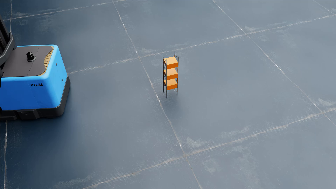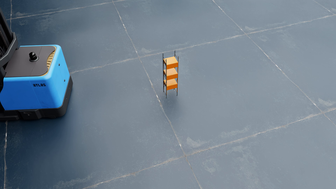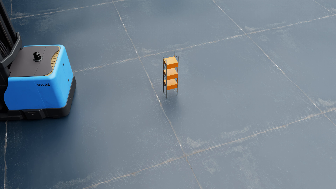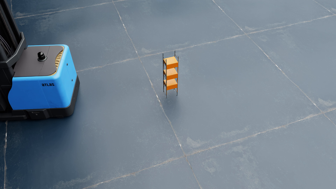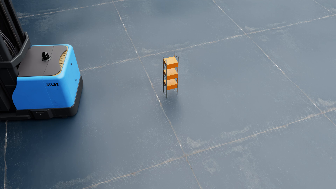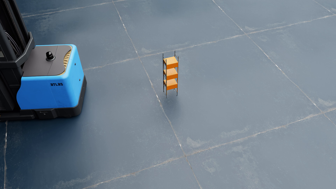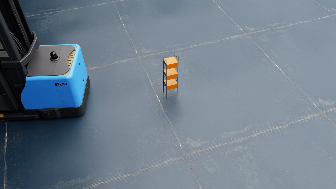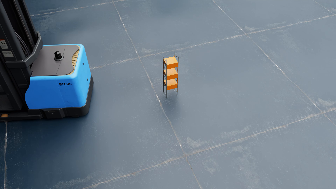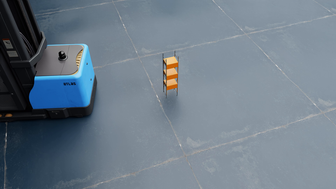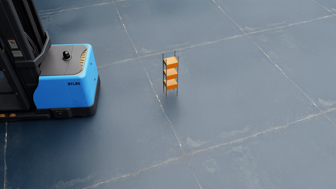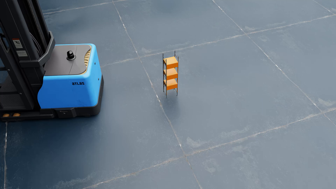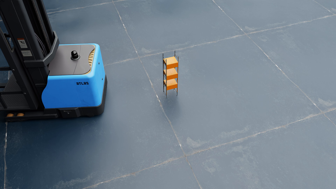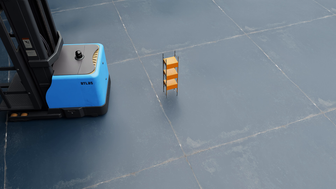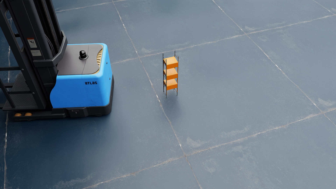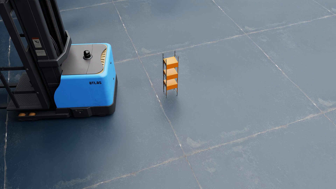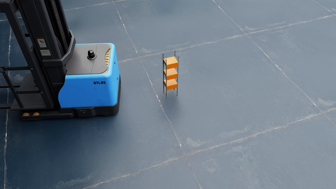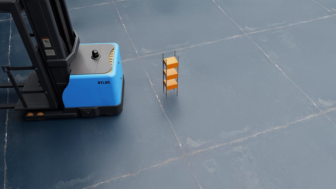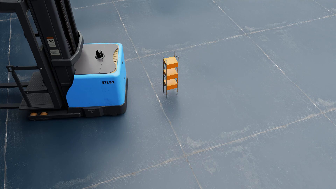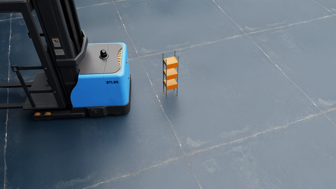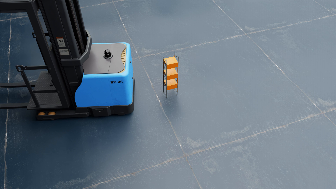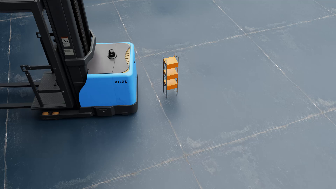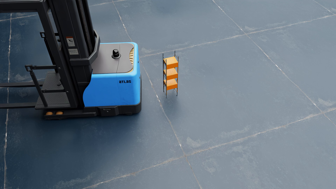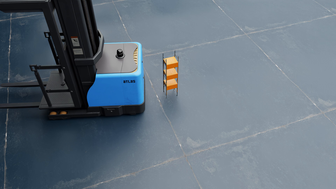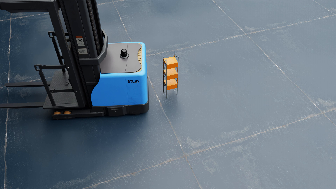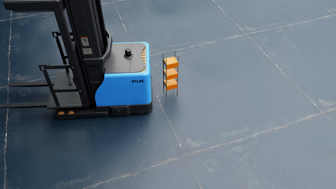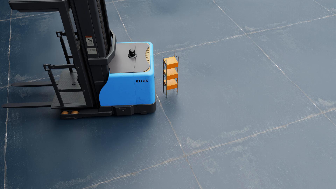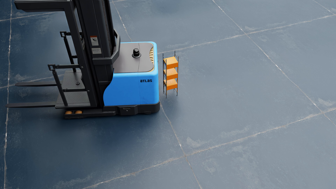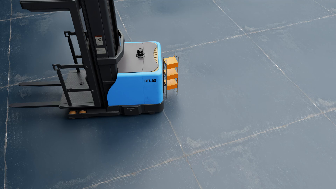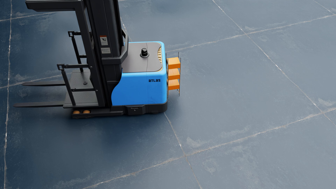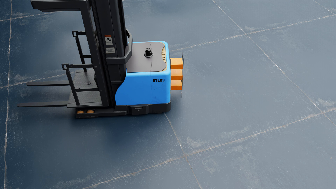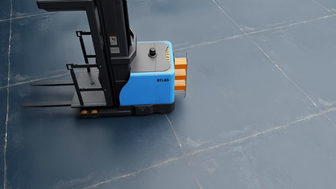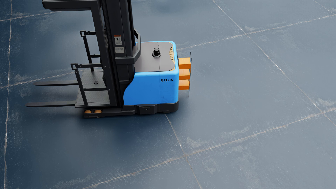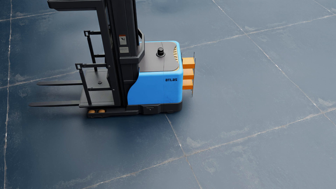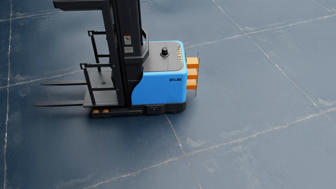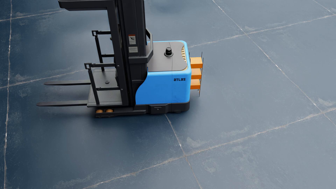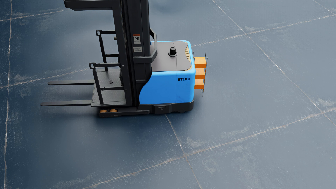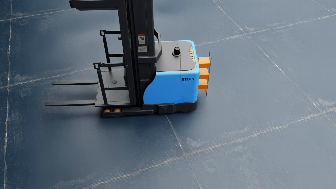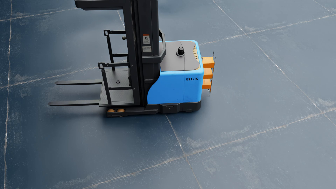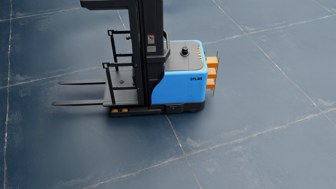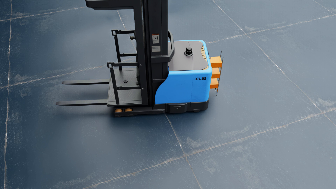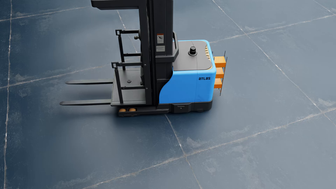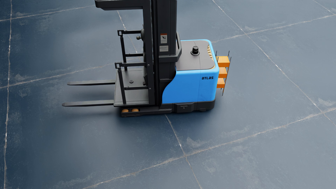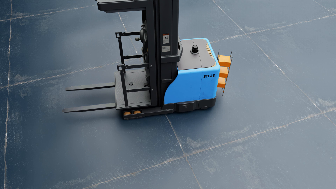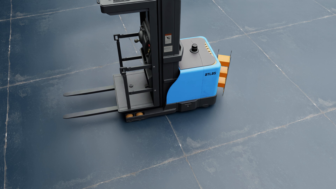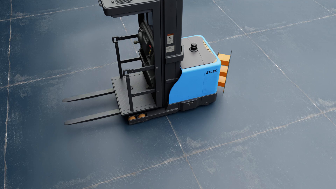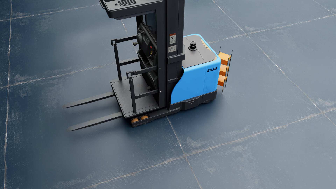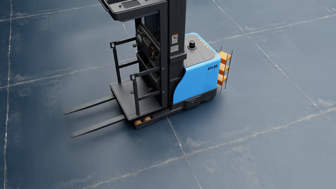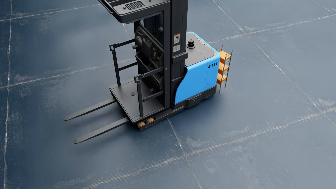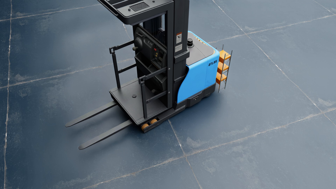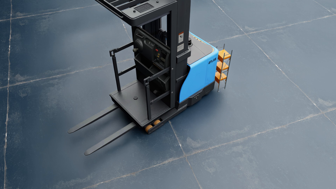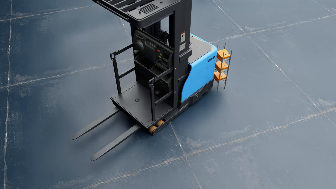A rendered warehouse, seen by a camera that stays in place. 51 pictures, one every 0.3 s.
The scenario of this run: A forklift runs into an object in its way.
